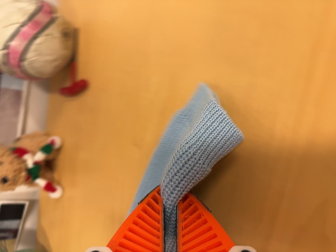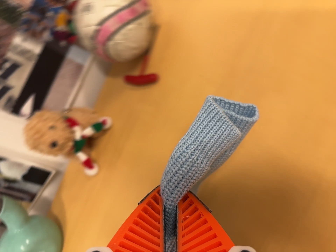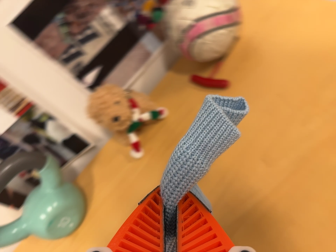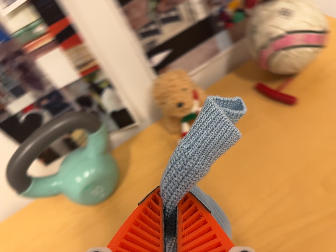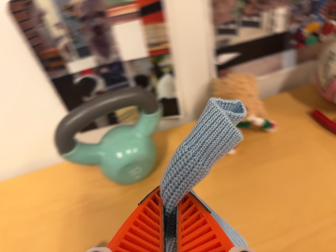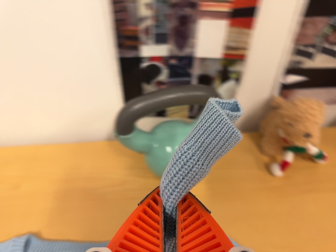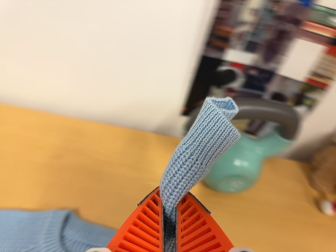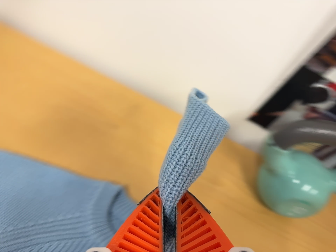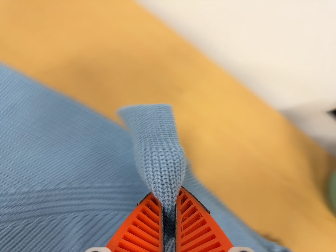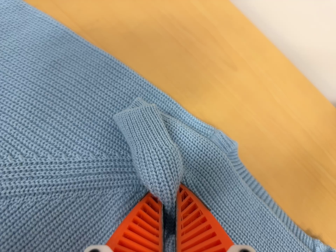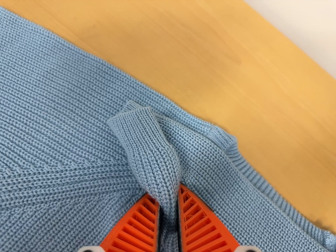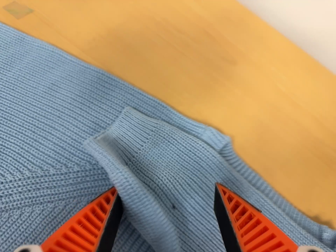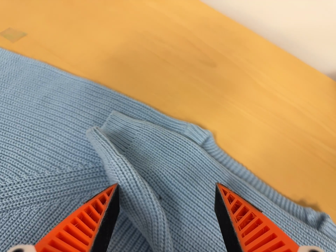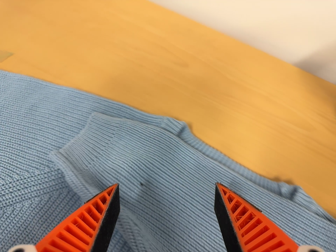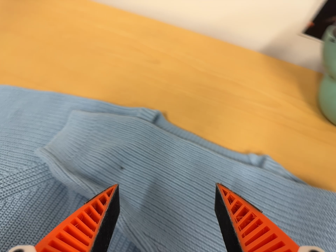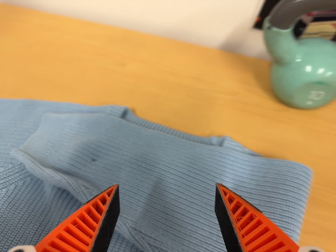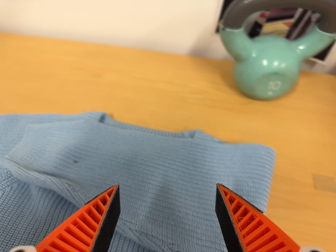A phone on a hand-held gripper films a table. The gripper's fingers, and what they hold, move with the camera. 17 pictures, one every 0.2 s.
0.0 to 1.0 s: The camera travels to its left, about 40 cm, so close, fixed things drift to the right. It rolls about its line of sight by about 80 degrees, and the scene rotates clockwise.
1.0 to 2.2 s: The camera swings to its left by about 15 degrees, and the scene slides to the right. It travels to its left and forward, about 28 cm, so close, fixed things drift to the right. Its aim tips toward the bottom of its view by about 15 degrees, and the scene shifts upward. It rolls about its line of sight by about 40 degrees, and the scene rotates clockwise.
2.2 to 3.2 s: The camera travels toward the bottom of its view, backward and to its right, about 22 cm. Its aim tips toward the top of its view by about 15 degrees. It rolls about its line of sight by about 30 degrees, and the scene rotates counterclockwise.
The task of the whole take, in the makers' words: right arm across.
The film runs forward here.
